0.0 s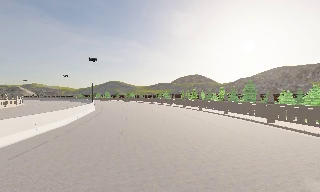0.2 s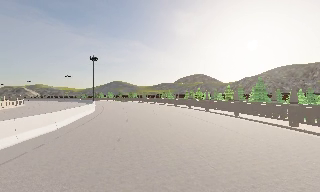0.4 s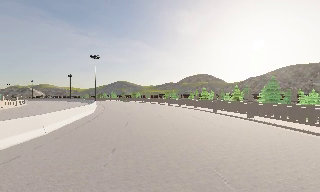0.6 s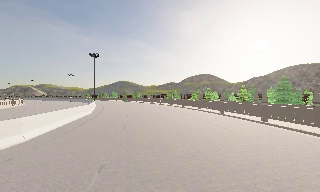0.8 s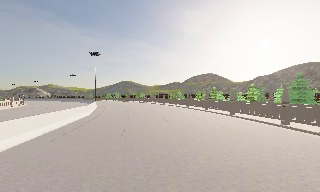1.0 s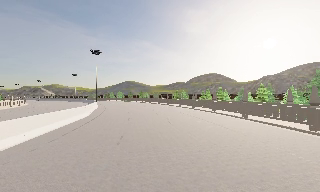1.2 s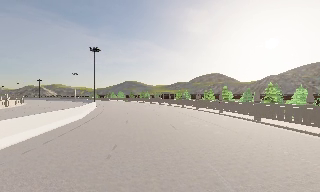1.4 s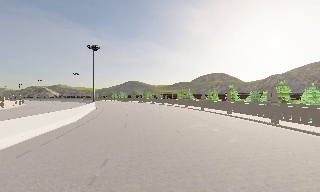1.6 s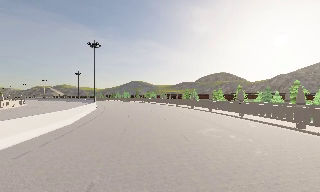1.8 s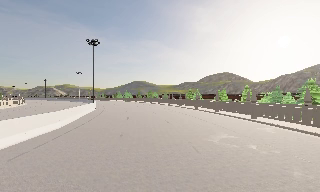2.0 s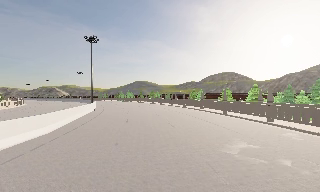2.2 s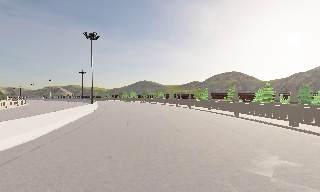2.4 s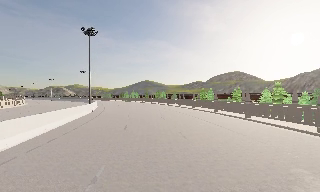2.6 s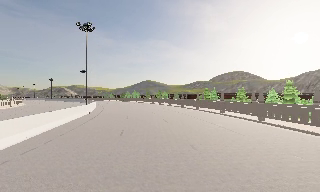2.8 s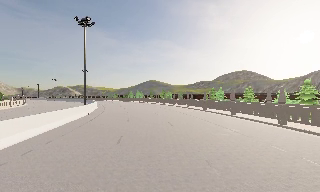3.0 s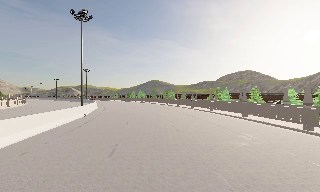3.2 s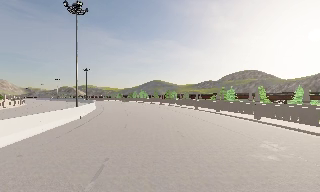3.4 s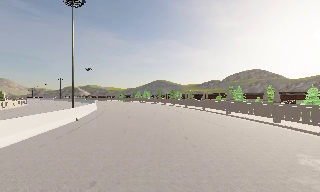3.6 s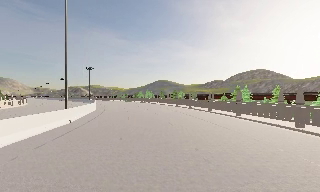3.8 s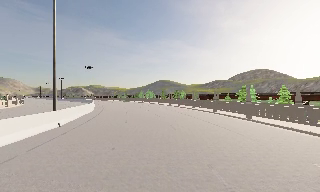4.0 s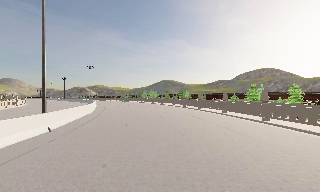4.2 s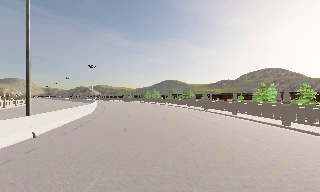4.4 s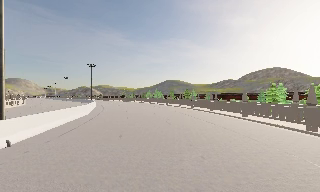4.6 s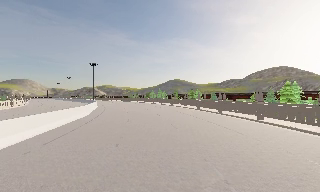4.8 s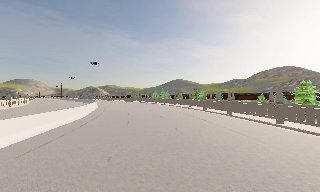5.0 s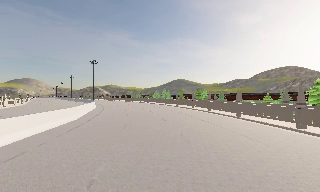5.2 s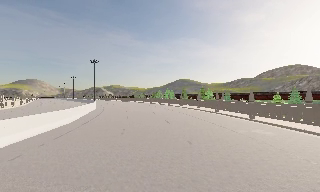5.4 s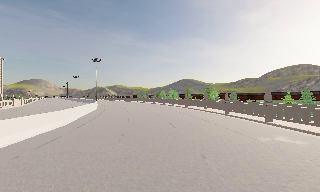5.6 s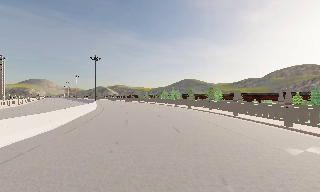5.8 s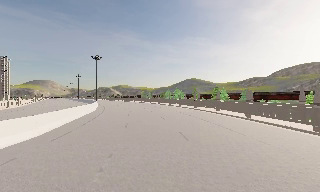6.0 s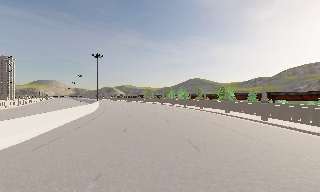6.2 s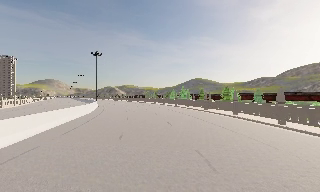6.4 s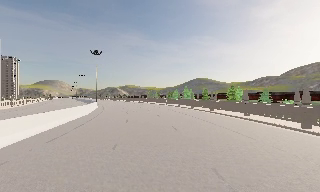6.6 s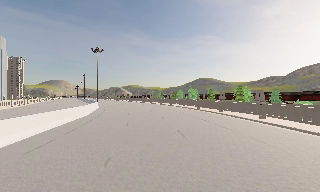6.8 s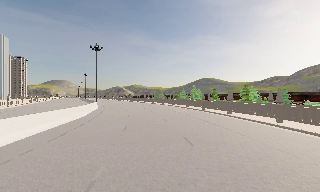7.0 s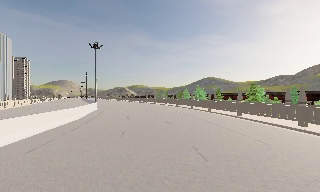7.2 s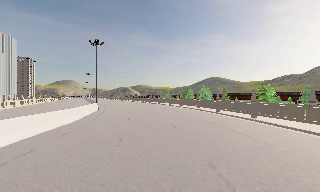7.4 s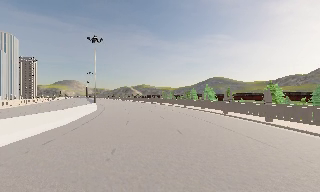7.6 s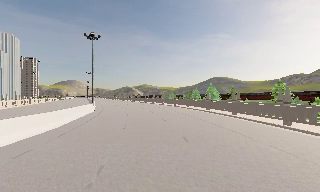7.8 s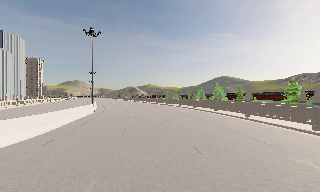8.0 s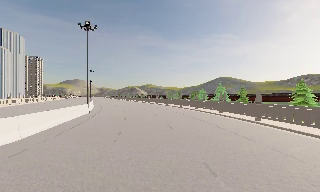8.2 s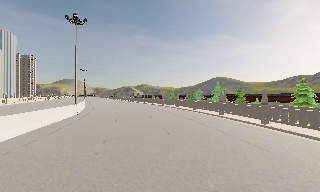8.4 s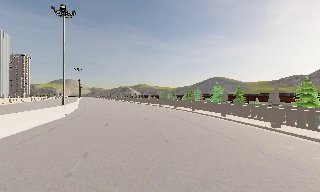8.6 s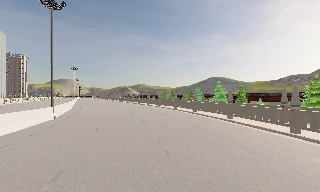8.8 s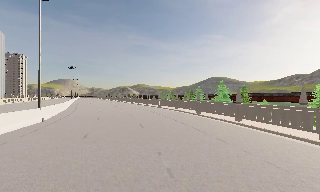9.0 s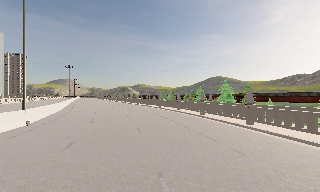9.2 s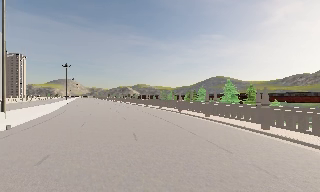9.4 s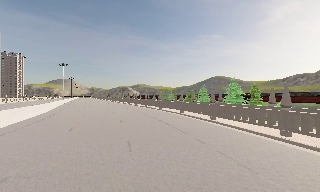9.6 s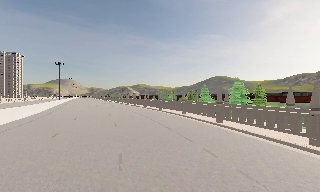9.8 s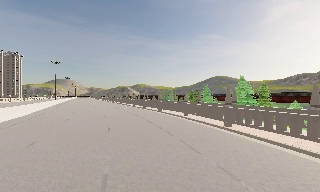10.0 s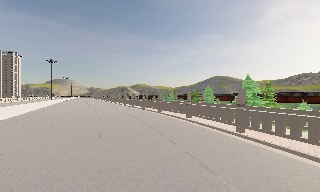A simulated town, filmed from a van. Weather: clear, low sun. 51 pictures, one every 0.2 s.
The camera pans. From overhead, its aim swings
counterclockwise.
The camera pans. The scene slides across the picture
to the right.
0.0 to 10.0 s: The scene slides to the right, as the camera pans about 35 degrees to its left. It travels forward, about 85 m.
The film runs forward here.
